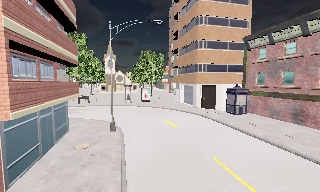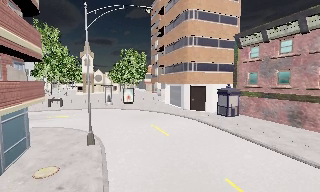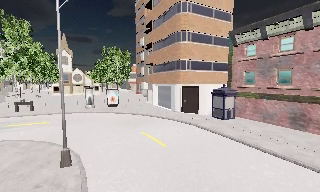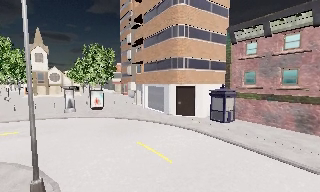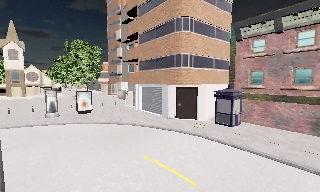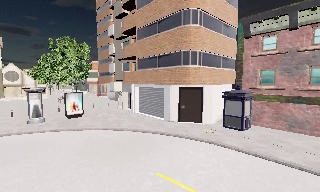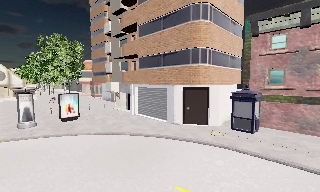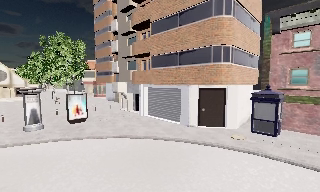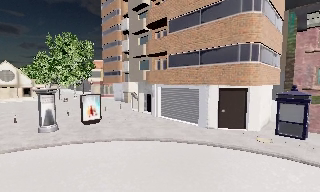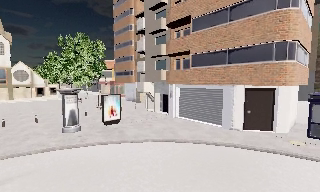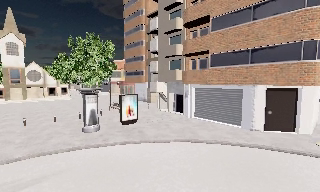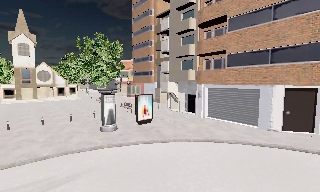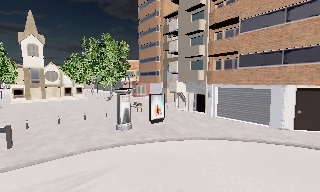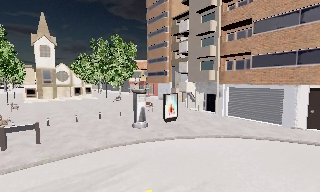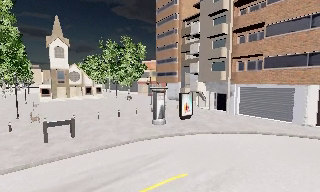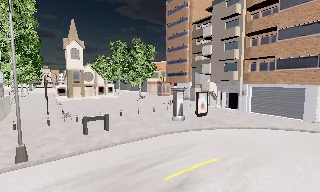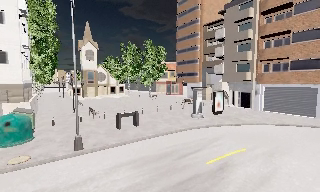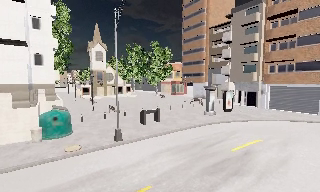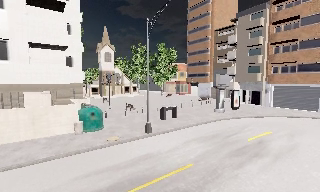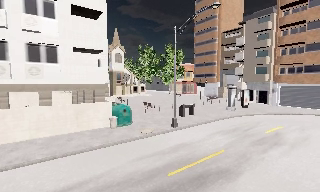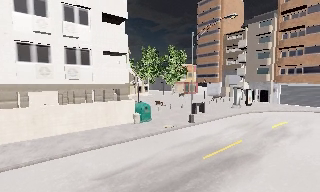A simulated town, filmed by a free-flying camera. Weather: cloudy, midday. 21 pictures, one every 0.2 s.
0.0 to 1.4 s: The camera pans to its right, which is clockwise from overhead, by about 30 degrees. It travels forward and to its left, about 12 m. It loses speed.
1.4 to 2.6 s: The camera travels to its left, about 6 m, so close, fixed things drift to the right.
2.6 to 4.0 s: The camera travels to its left and backward, about 15 m, so close, fixed things drift to the right.
The film runs backward here.
